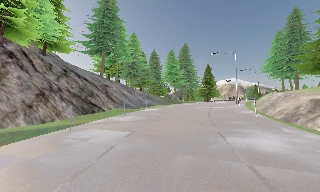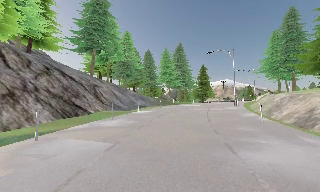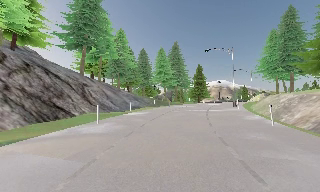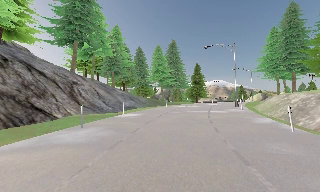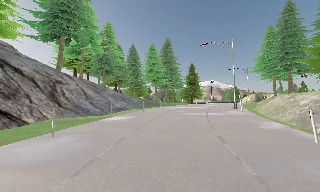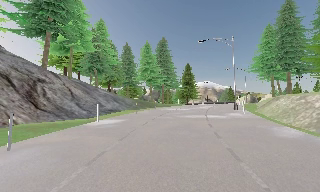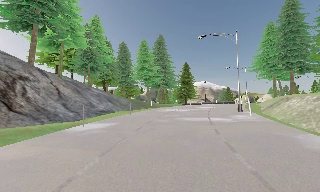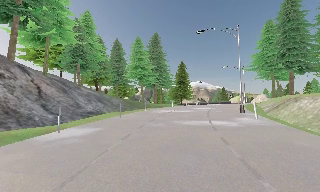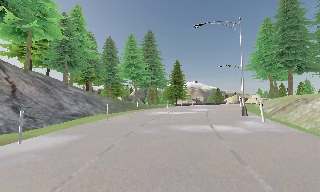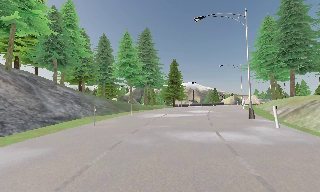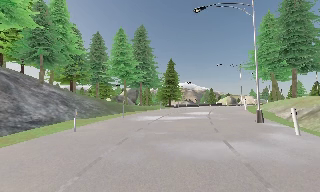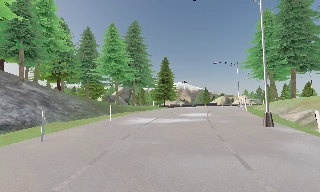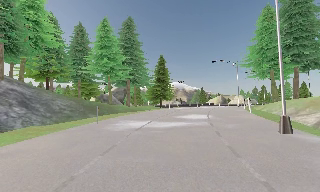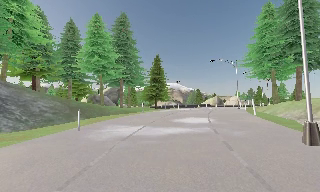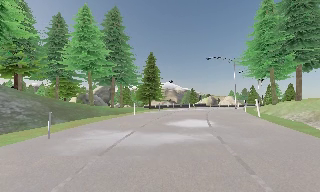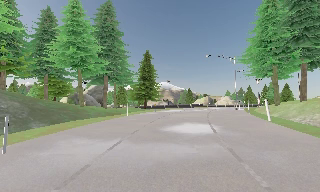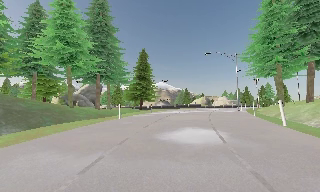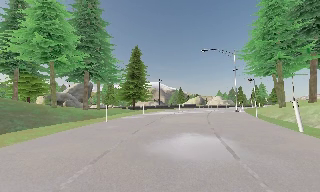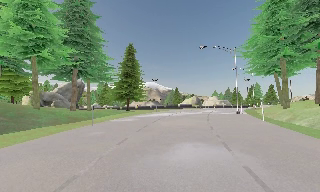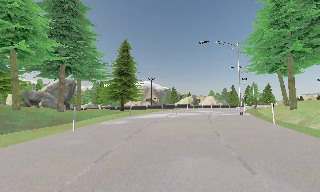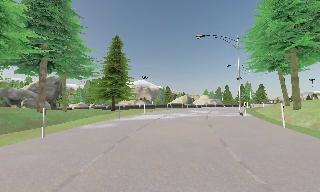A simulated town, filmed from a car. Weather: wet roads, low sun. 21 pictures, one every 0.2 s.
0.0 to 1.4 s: The camera swings to its right by about 10 degrees, and the scene slides to the left. It travels forward, about 10 m, so what stands in front looms larger.
1.4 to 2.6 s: The camera travels forward, about 9 m, so what stands in front looms larger.
2.6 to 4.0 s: The camera swings to its right by about 10 degrees, and the scene slides to the left. It travels forward, about 10 m, so what stands in front looms larger.
The film runs forward here.
